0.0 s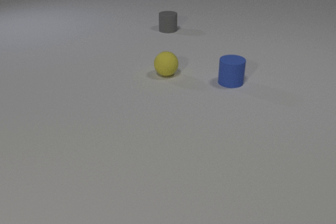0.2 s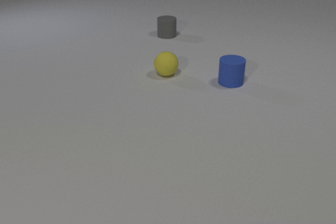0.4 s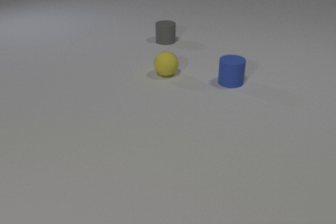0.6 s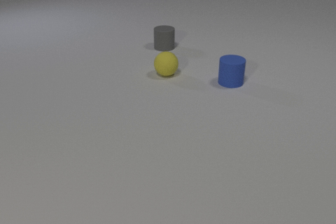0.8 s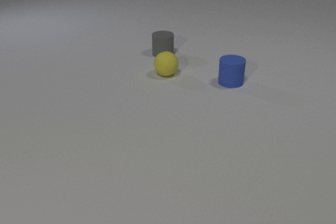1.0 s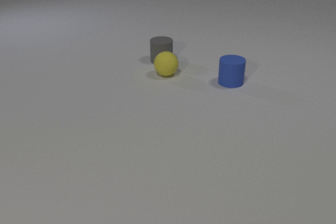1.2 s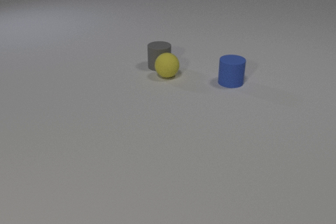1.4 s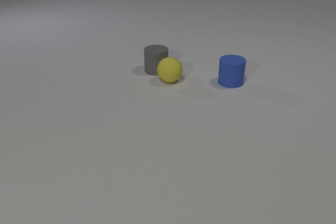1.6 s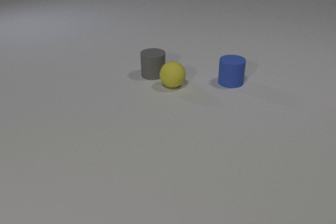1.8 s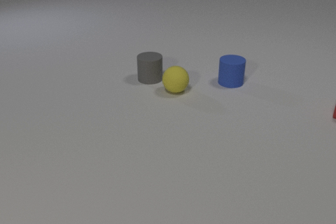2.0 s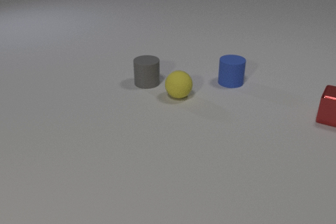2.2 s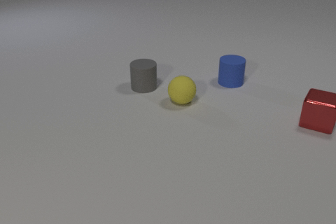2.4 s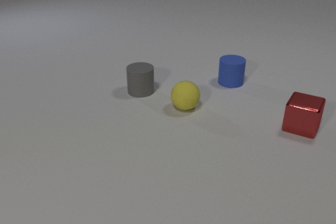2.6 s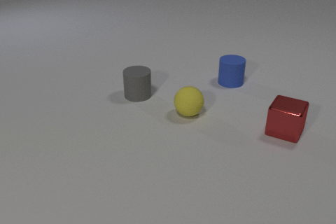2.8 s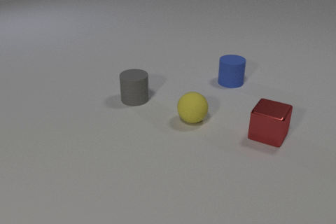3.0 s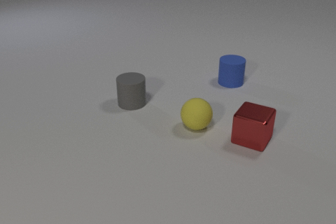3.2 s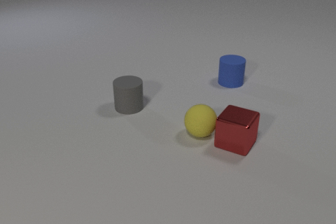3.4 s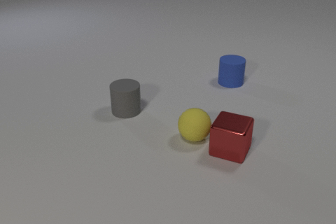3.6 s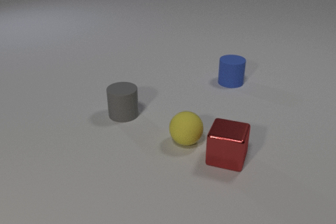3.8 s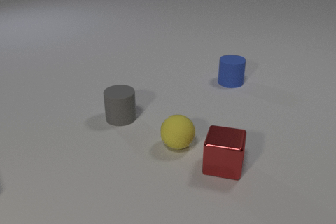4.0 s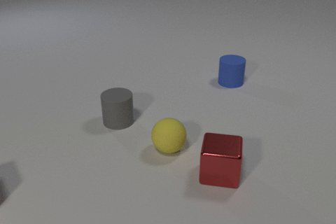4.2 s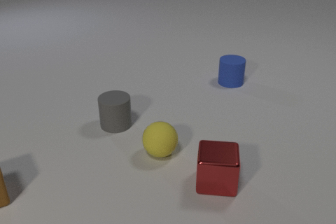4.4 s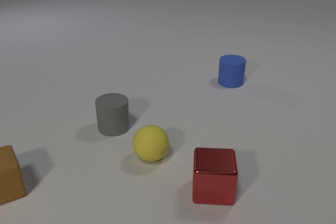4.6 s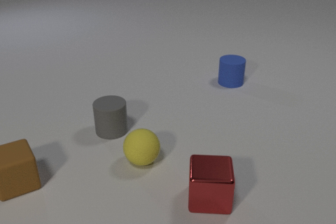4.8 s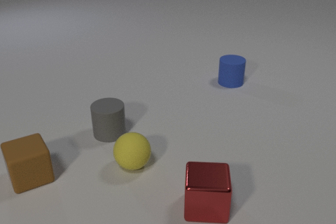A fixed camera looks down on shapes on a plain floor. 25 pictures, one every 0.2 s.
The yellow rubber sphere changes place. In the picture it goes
toward the camera.
The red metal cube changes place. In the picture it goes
toward the camera.
0.0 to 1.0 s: The gray rubber cylinder slides toward the camera.
1.0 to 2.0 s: The gray rubber cylinder slides toward the camera. The yellow rubber sphere rolls toward the camera. The red metal cube comes in at the right edge, slides toward the camera and to the left. The gray rubber cylinder and the yellow rubber sphere collide.
2.0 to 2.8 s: The gray rubber cylinder slides toward the camera. The yellow rubber sphere rolls toward the camera. The red metal cube slides to the left and toward the camera.
2.8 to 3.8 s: The gray rubber cylinder slides toward the camera. The yellow rubber sphere rolls toward the camera. The red metal cube slides toward the camera and to the left. The yellow rubber sphere and the red metal cube collide.
3.8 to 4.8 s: The gray rubber cylinder slides toward the camera and to the left. The yellow rubber sphere rolls to the left and toward the camera. The red metal cube slides toward the camera. The brown rubber cube comes in at the left edge, slides to the right.
What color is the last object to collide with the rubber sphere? red.
How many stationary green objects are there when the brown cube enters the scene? 0.
What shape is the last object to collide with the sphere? cube.
